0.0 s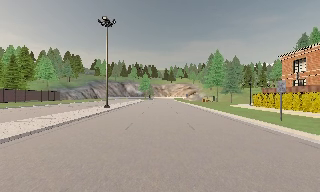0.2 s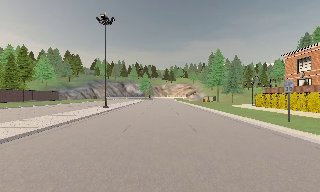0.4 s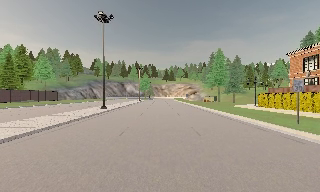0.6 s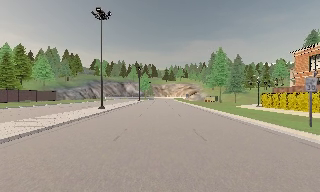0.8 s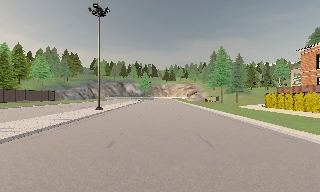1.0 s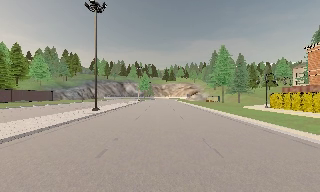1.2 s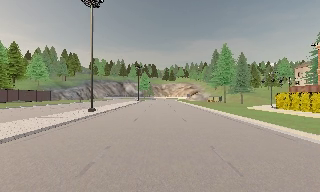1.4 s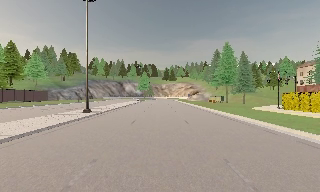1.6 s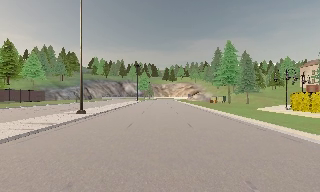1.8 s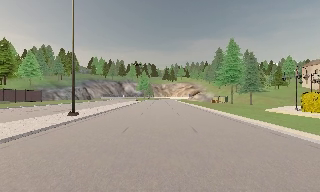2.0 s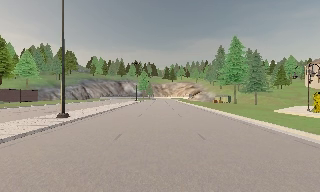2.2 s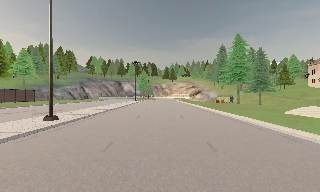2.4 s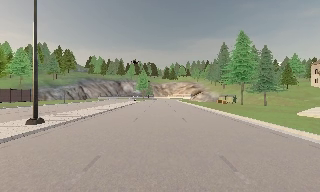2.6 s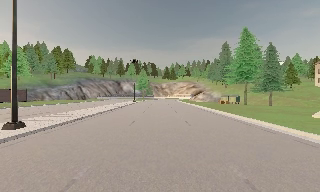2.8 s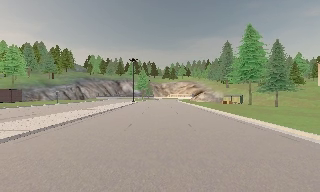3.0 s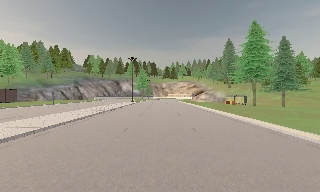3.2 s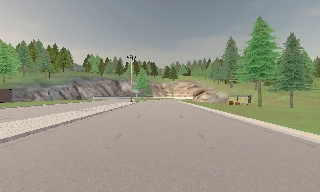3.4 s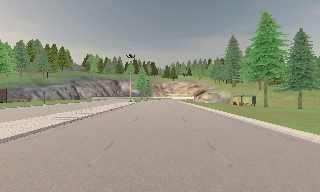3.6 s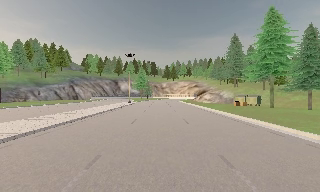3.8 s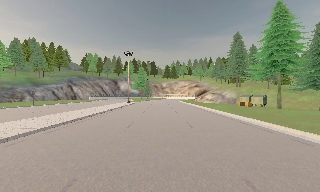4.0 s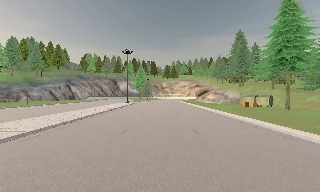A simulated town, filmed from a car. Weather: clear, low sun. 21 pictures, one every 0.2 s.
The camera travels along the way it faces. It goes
forward.
0.0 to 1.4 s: The camera travels forward, about 6 m, so what stands in front looms larger. It gains speed.
1.4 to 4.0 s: The camera travels forward, about 17 m, so what stands in front looms larger.
The film runs forward here.
